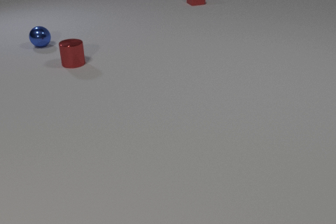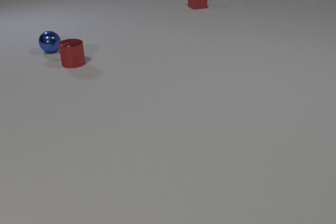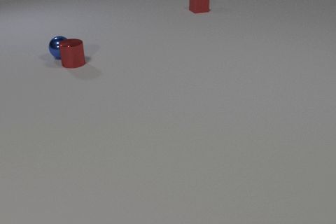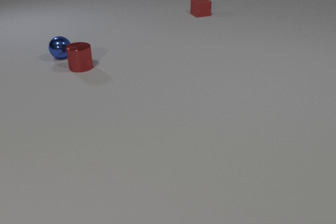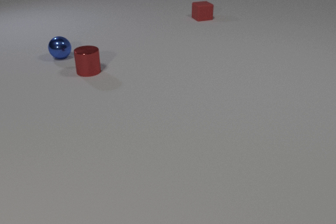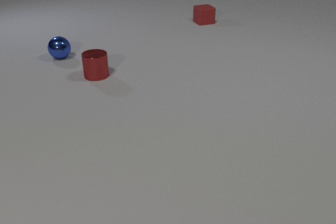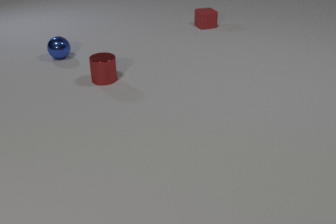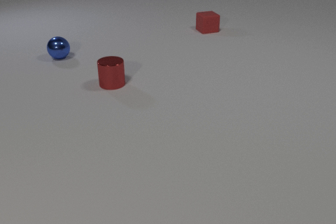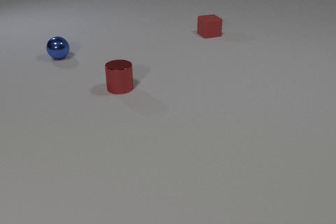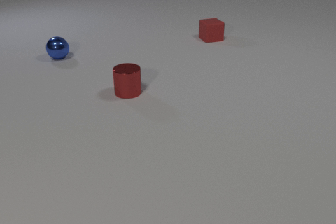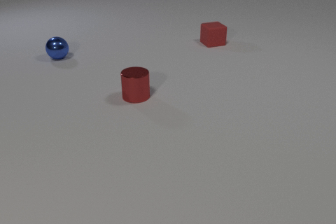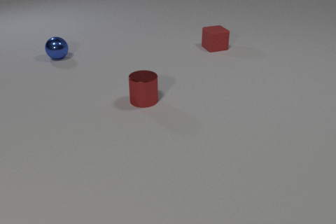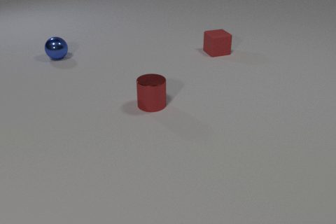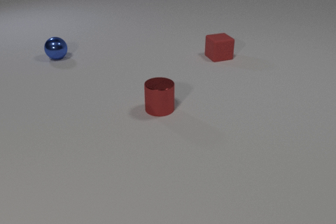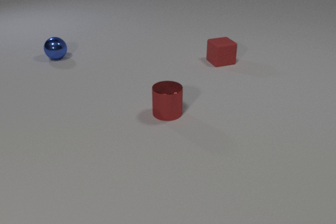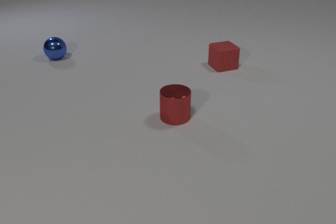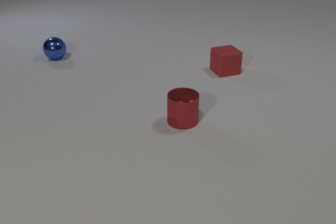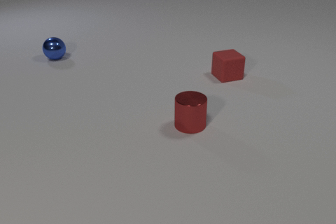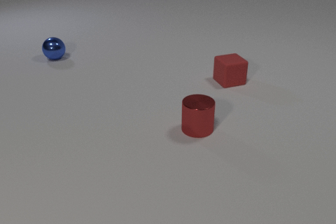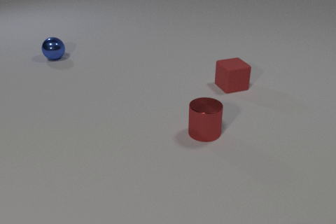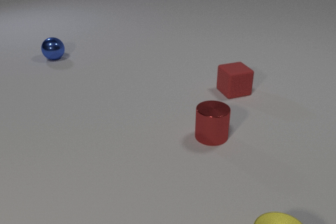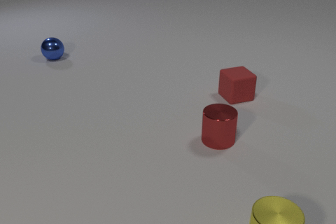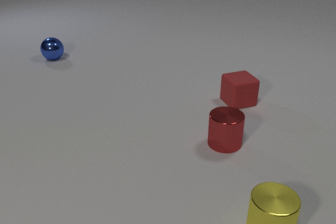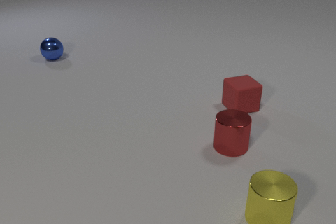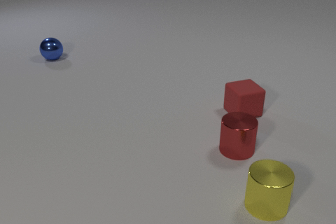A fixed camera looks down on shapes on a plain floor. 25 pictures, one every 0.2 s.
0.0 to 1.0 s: The blue metal sphere rolls toward the camera and to the right. The red metal cylinder slides toward the camera and to the right. The red rubber cube slides toward the camera. The blue metal sphere and the red metal cylinder collide.
1.0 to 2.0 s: The red metal cylinder slides toward the camera and to the right. The red rubber cube slides toward the camera.
2.0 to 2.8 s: The red metal cylinder slides toward the camera and to the right. The red rubber cube slides toward the camera.
2.8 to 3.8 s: The red metal cylinder slides to the right and toward the camera. The red rubber cube slides toward the camera.
3.8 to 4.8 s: The red metal cylinder slides to the right and toward the camera. The yellow metal cylinder comes in at the bottom edge, slides away from the camera. The red rubber cube slides toward the camera.
Are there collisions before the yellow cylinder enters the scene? yes.
Are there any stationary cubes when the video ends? no.
What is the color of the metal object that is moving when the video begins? blue.
